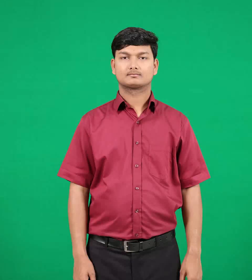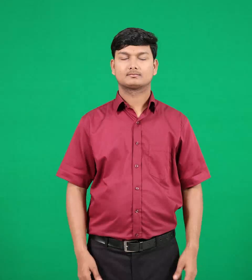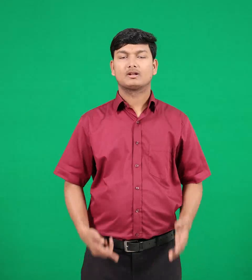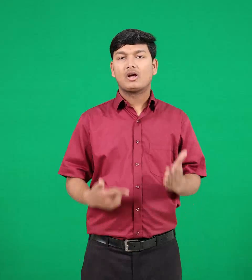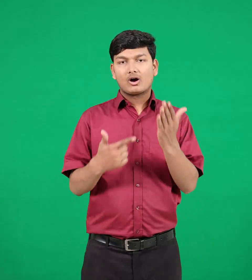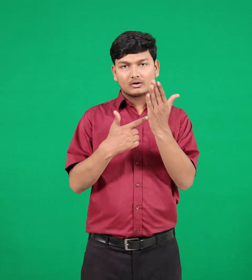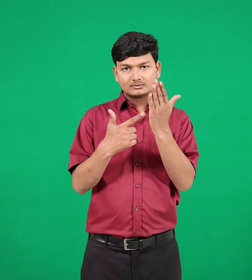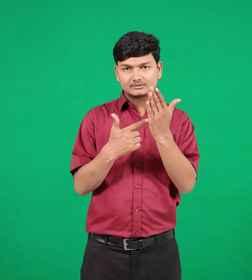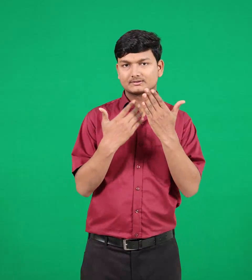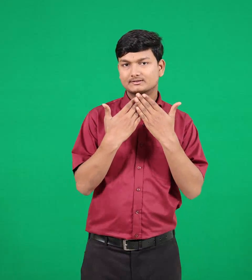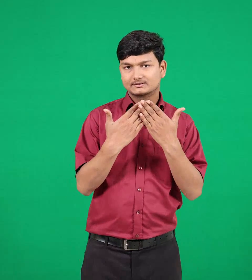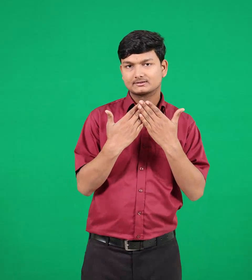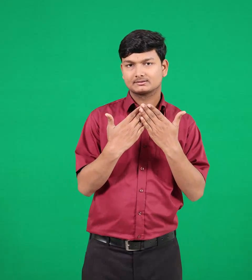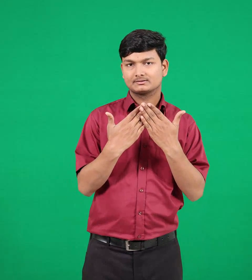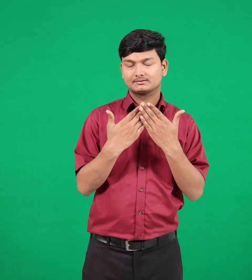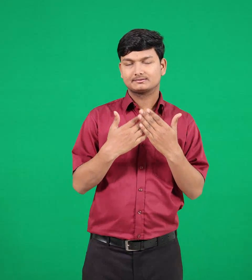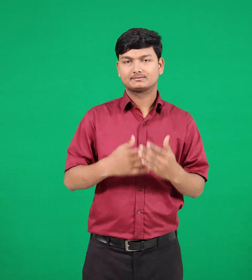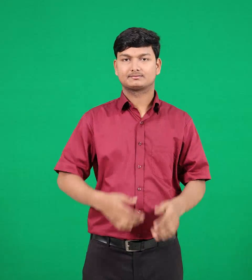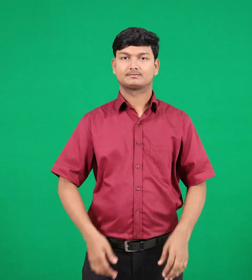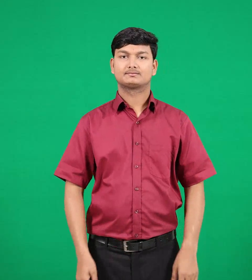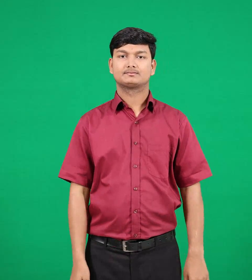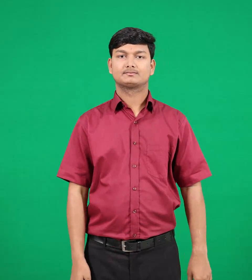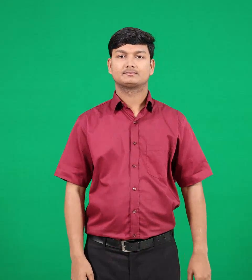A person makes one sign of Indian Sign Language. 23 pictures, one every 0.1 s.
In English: tuition
